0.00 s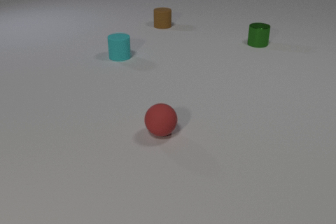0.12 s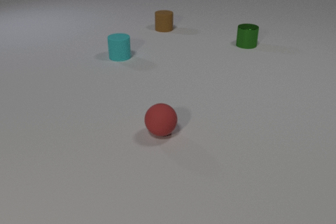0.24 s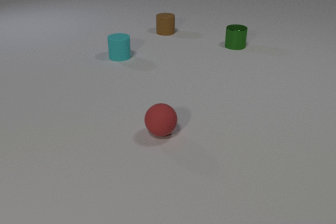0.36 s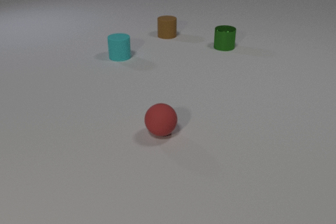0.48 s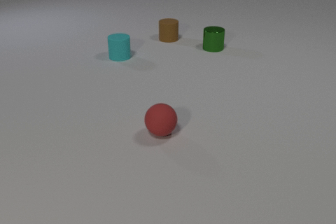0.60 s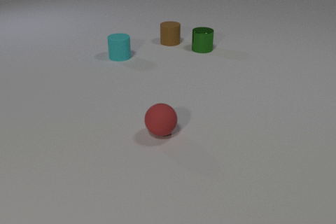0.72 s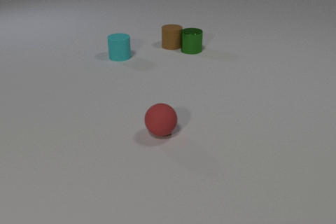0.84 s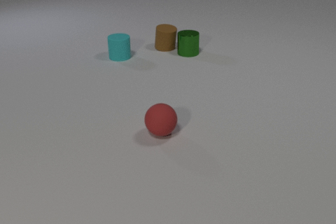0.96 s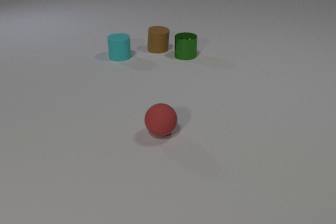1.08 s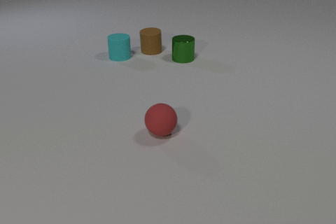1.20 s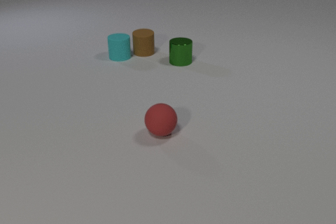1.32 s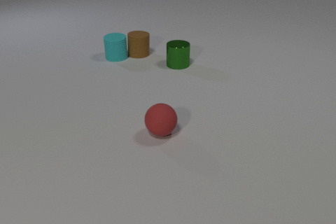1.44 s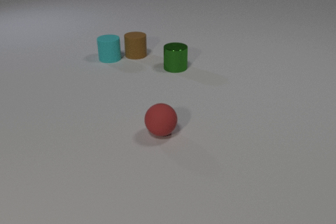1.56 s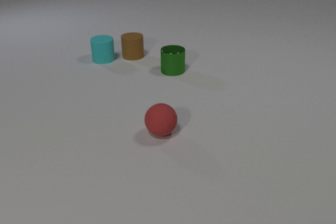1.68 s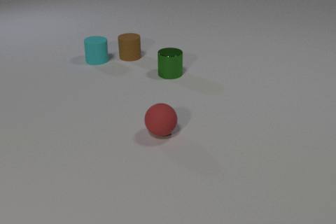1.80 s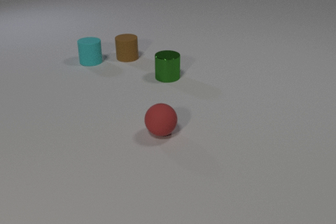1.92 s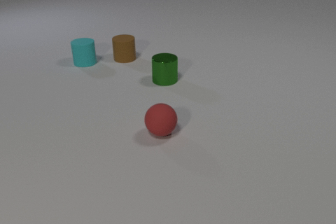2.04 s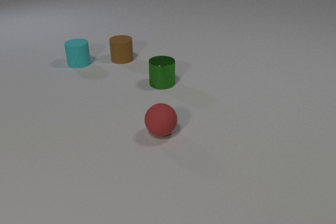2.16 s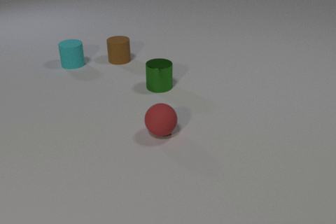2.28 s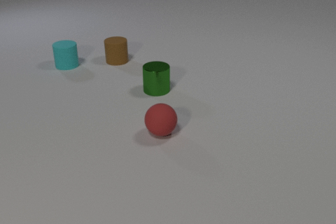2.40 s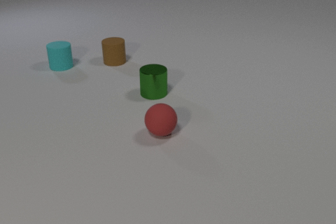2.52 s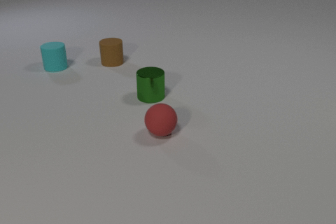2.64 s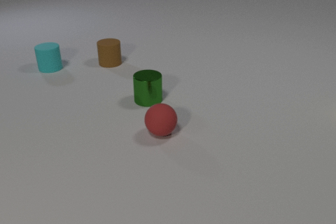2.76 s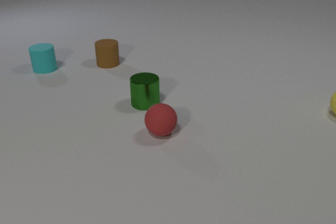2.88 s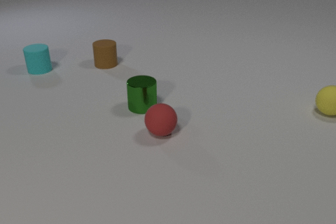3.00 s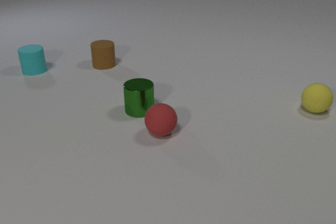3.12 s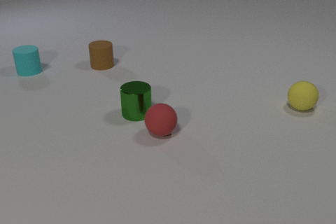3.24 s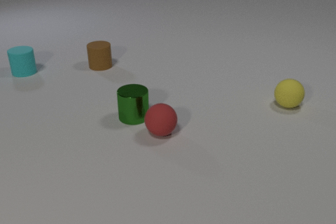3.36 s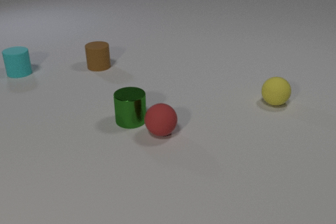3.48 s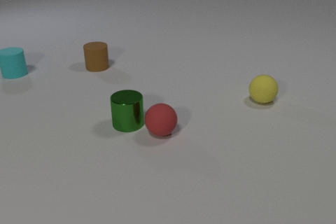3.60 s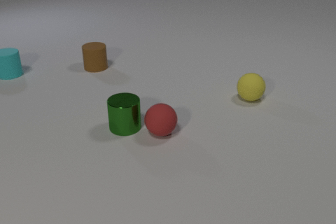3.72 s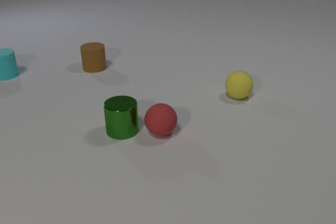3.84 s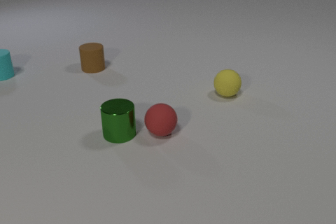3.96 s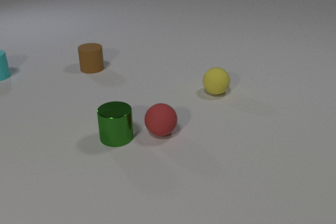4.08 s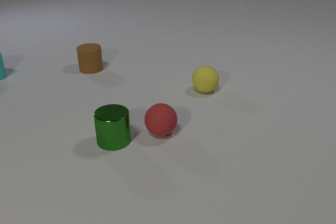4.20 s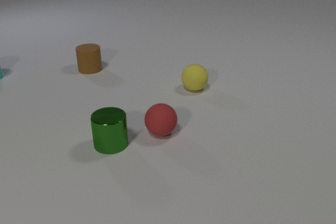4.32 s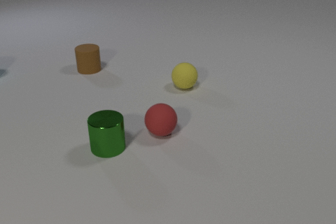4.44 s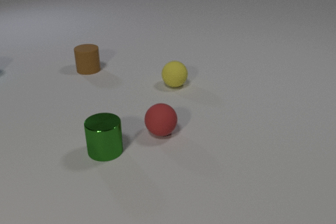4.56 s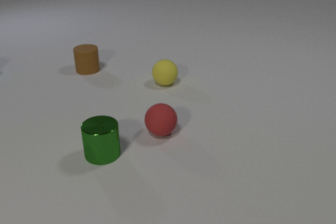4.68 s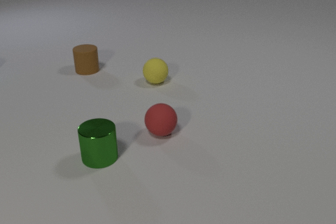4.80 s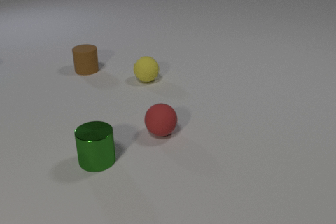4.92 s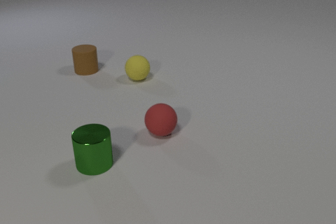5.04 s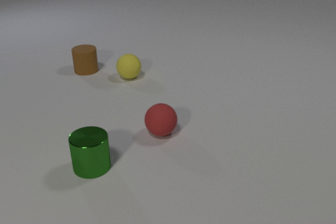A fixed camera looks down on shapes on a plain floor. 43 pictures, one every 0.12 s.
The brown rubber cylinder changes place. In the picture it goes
toward the camera.
The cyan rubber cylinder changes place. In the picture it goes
to the left.
0.00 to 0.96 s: The brown rubber cylinder slides toward the camera. The green metal cylinder slides to the left and toward the camera. The brown rubber cylinder and the green metal cylinder collide.
0.96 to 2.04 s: The brown rubber cylinder slides to the left and toward the camera. The green metal cylinder slides toward the camera. The cyan rubber cylinder slides to the left. The brown rubber cylinder and the cyan rubber cylinder collide.
2.04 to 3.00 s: The brown rubber cylinder slides to the left and toward the camera. The green metal cylinder slides toward the camera. The cyan rubber cylinder slides to the left. The yellow rubber sphere comes in at the right edge, rolls to the left.
3.00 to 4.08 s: The brown rubber cylinder slides to the left and toward the camera. The green metal cylinder slides toward the camera and to the left. The cyan rubber cylinder slides to the left. The yellow rubber sphere rolls to the left.
4.08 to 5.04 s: The brown rubber cylinder slides to the left. The green metal cylinder slides toward the camera and to the left. The cyan rubber cylinder slides to the left, leaves at the left edge. The yellow rubber sphere rolls to the left and away from the camera.
What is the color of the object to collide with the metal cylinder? brown.
What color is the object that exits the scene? cyan.
How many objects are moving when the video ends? 3.
